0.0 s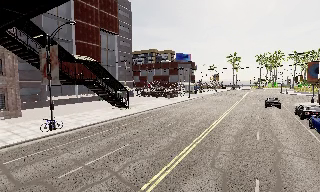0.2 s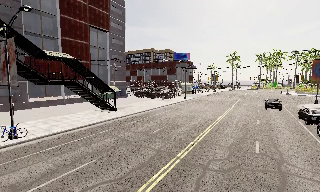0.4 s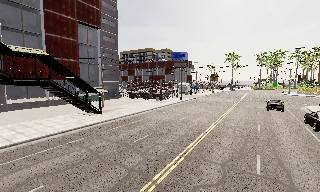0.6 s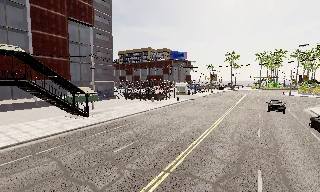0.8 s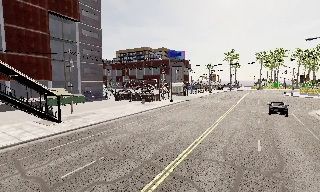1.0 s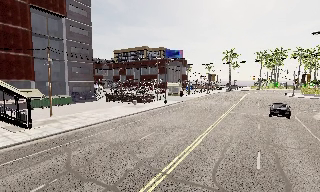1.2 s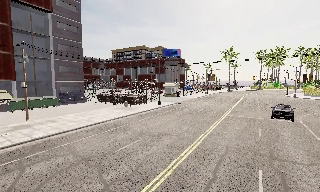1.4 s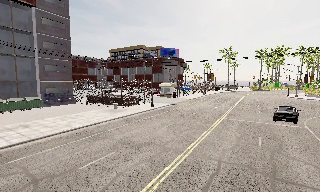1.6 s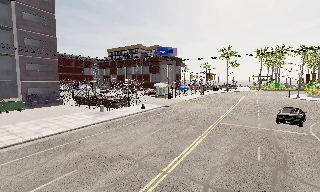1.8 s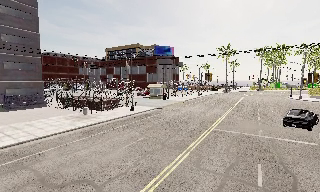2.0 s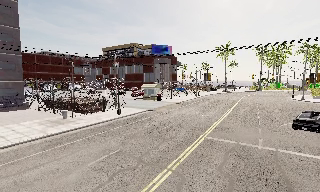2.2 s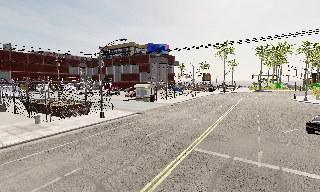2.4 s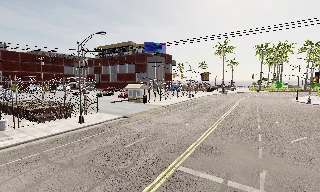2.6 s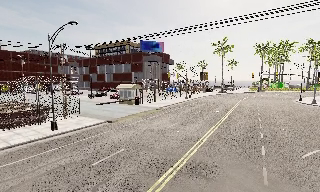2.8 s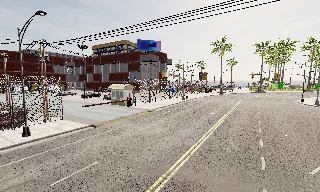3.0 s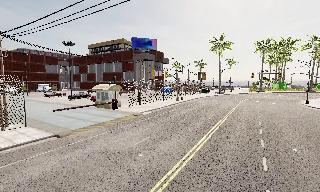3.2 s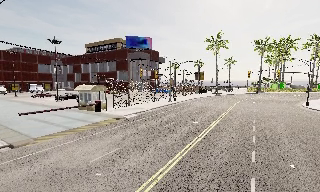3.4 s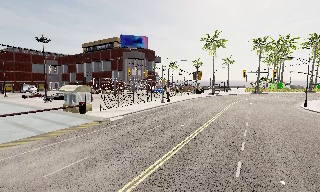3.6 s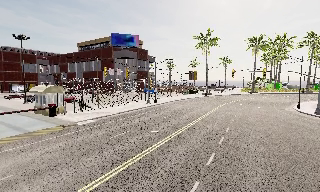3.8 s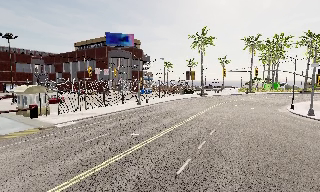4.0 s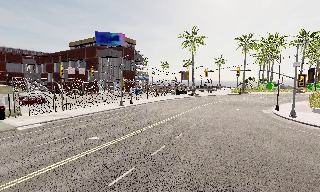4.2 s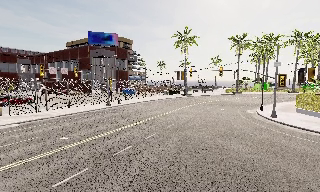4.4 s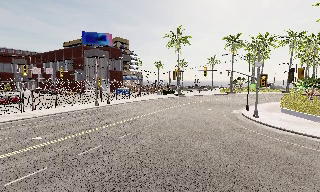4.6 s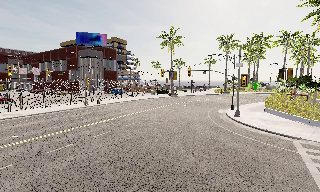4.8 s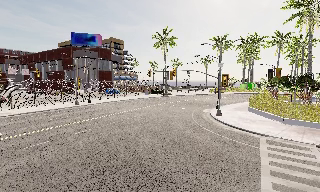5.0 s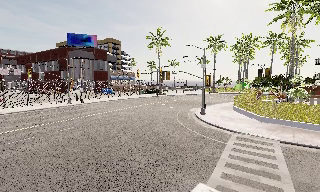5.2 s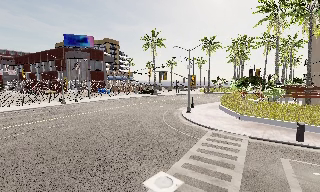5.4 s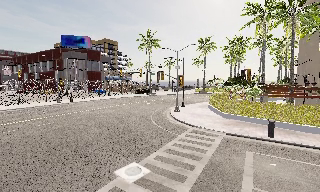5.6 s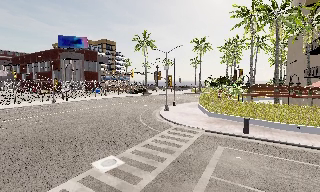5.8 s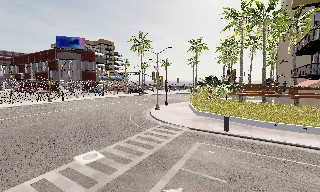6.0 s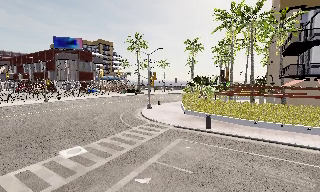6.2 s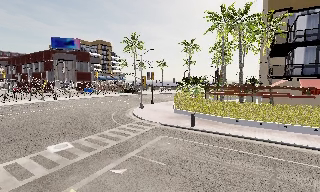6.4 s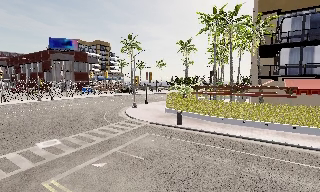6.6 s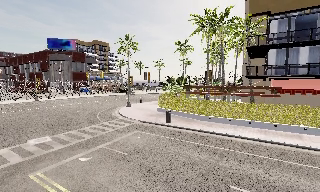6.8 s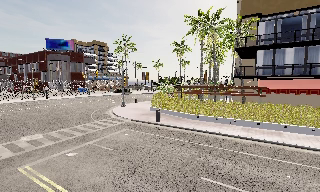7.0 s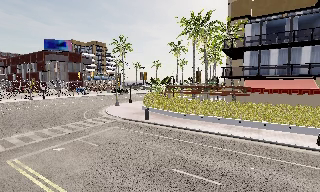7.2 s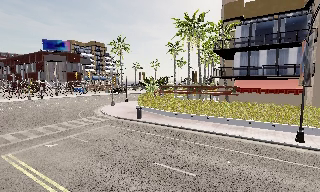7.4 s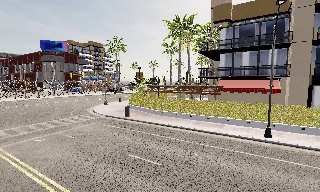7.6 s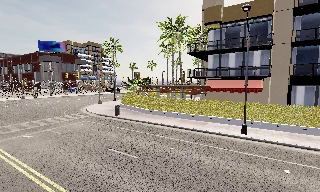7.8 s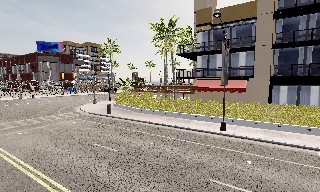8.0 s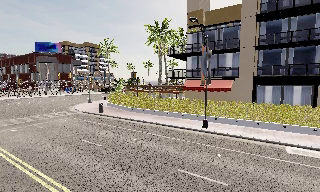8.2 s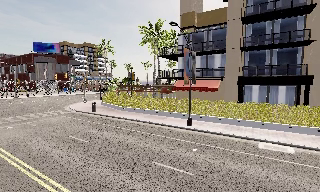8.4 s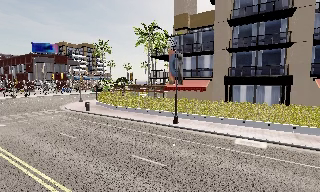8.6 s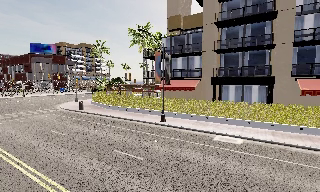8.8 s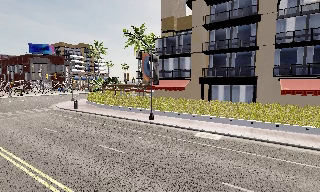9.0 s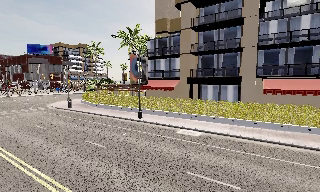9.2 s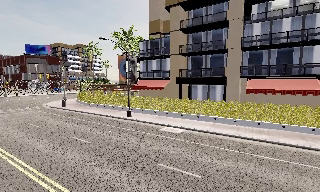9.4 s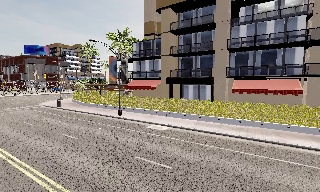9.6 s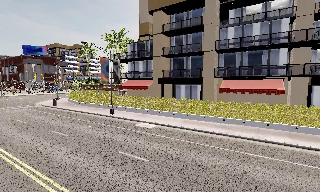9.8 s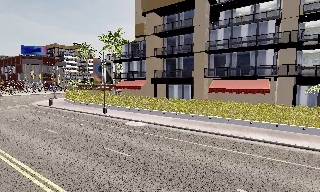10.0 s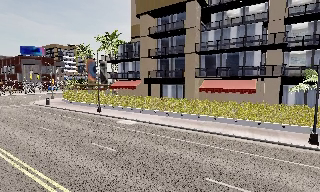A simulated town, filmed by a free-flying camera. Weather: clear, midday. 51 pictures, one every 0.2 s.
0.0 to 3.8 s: The camera travels forward and to its right, about 45 m, so what stands in front looms larger.
3.8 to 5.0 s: The camera travels to its right, about 12 m, so close, fixed things drift to the left.
5.0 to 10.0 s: The camera travels to its right and backward, about 35 m, so close, fixed things drift to the left.
The film runs forward here.
